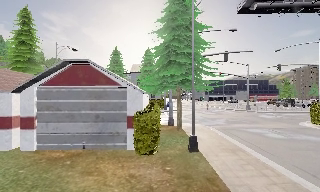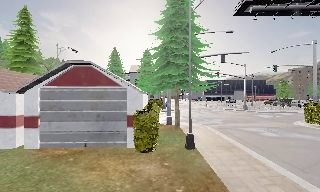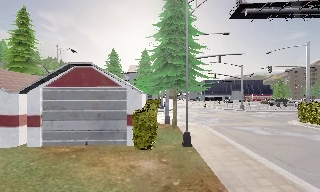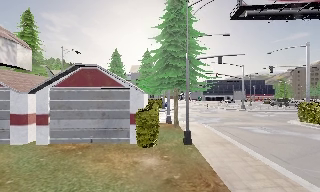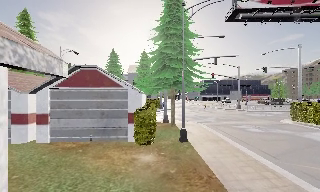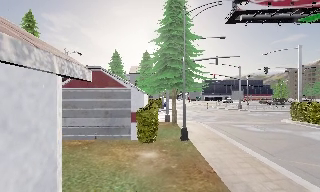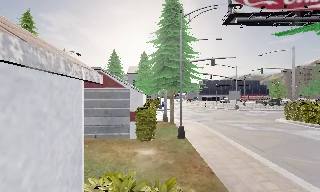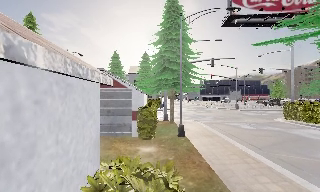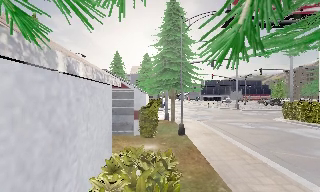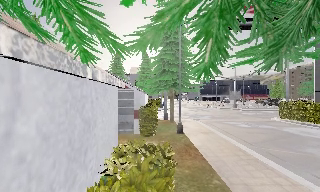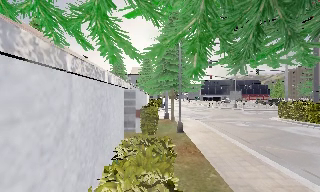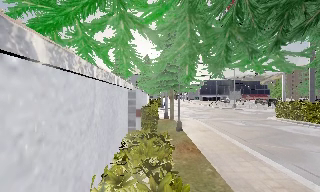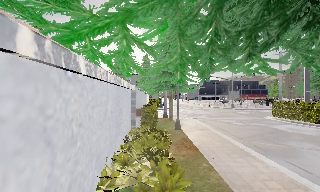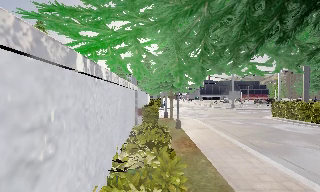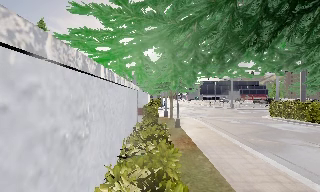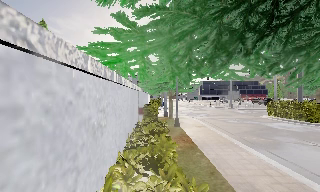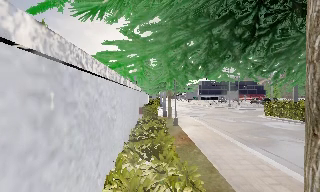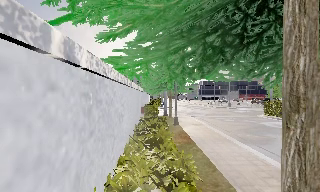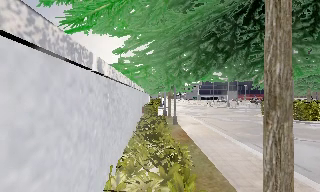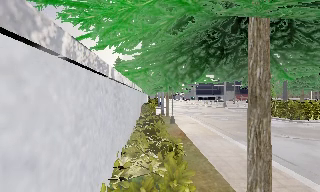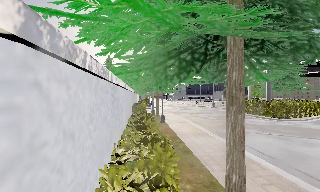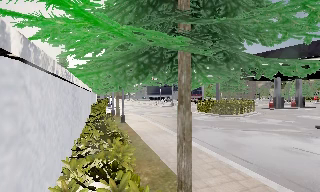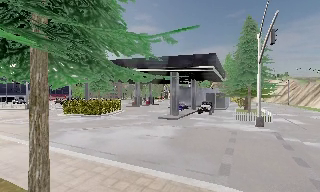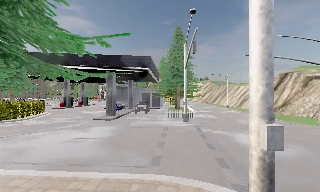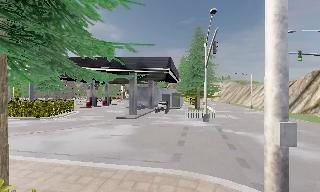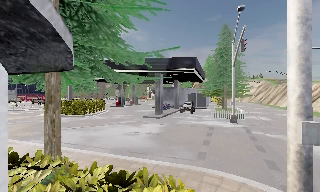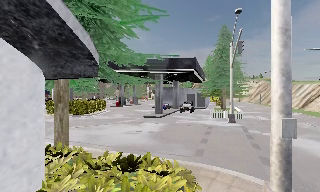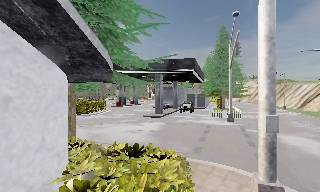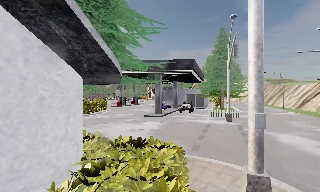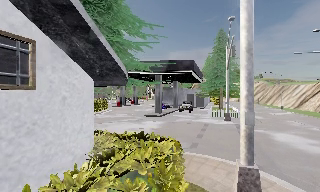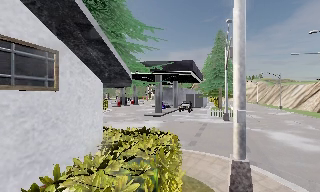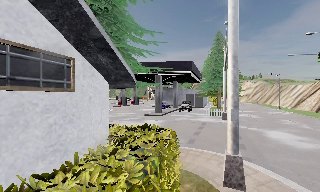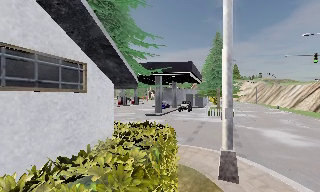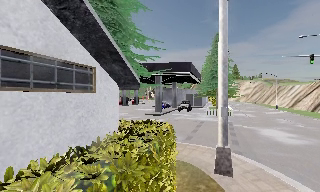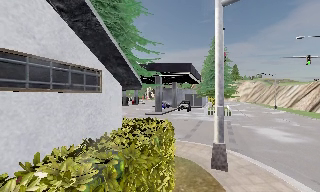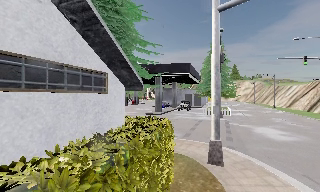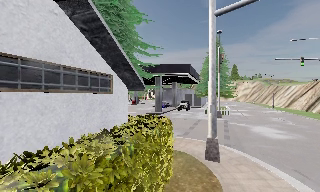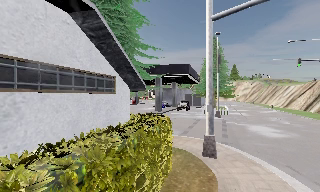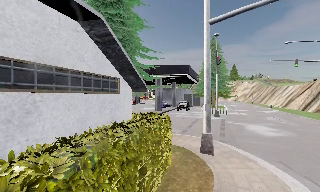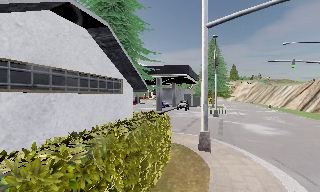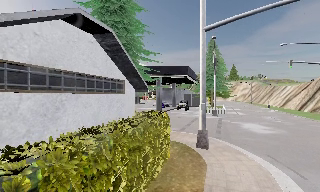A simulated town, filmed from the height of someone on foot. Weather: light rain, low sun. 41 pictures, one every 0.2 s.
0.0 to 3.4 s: The camera travels backward, about 6 m, so what stands in front gets smaller.
3.4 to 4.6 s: The camera swings to its right by about 85 degrees, and the scene slides to the left. It travels backward, about 2 m.
4.6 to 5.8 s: The scene slides to the right, as the camera pans about 15 degrees to its left. It travels backward, about 2 m, so what stands in front gets smaller.
5.8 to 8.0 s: The camera travels backward, about 4 m, so what stands in front gets smaller.
The film runs backward here.
